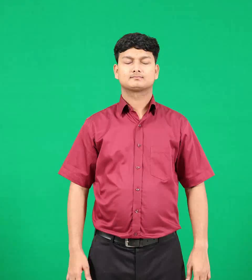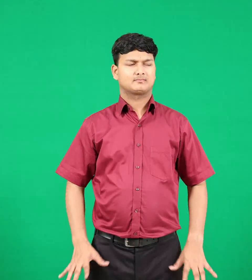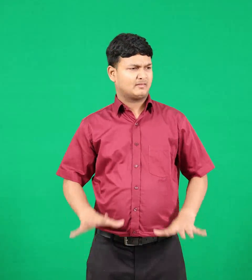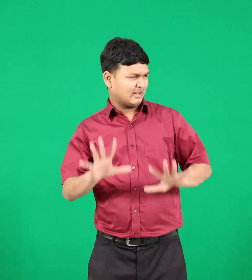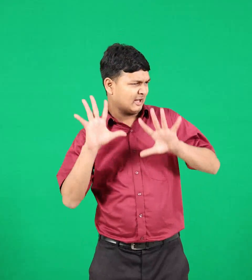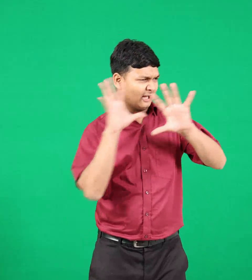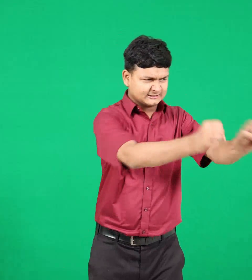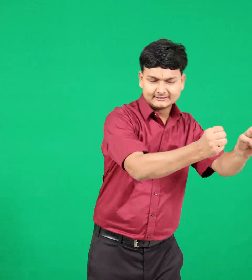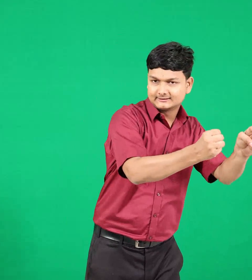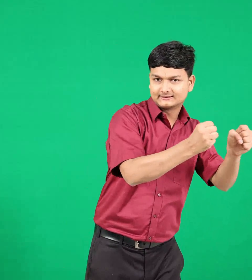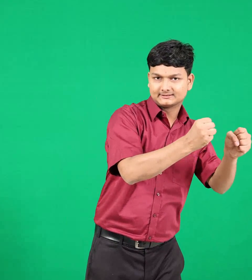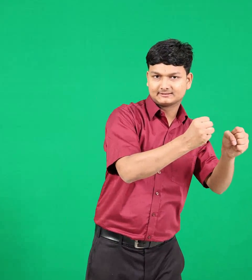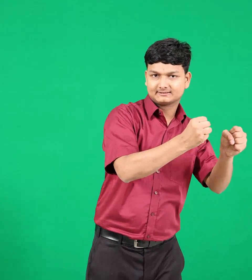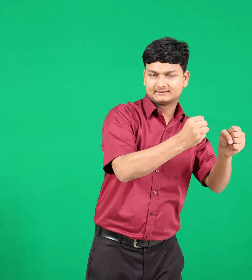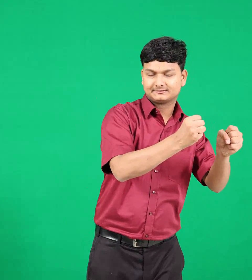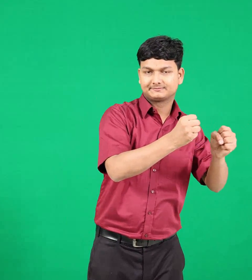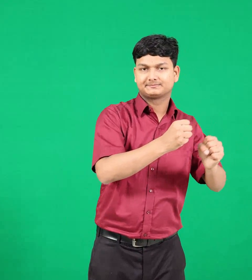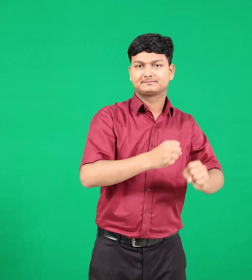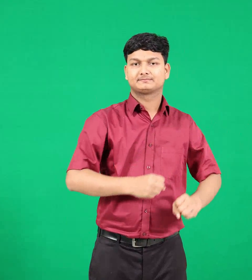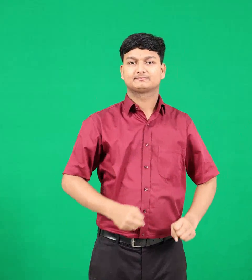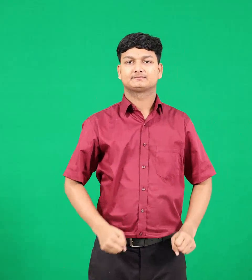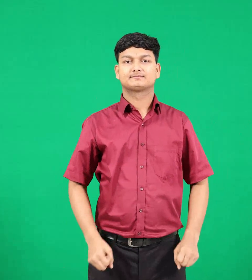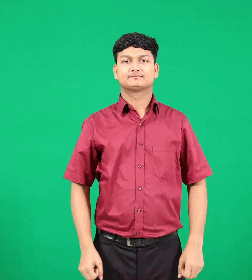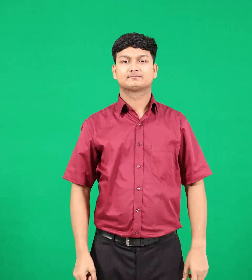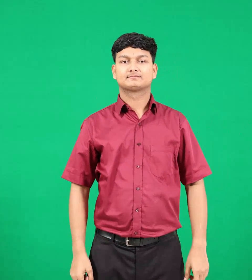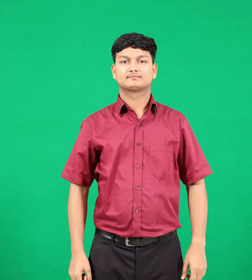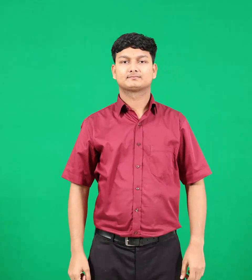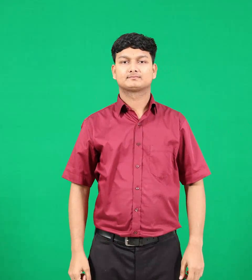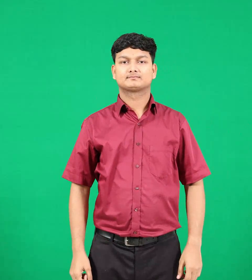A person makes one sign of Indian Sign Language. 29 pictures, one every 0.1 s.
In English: arrest
